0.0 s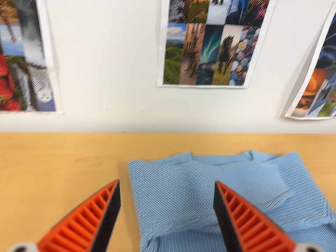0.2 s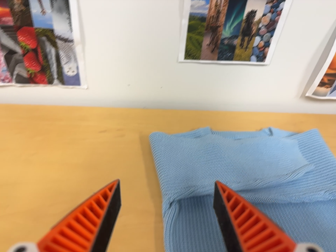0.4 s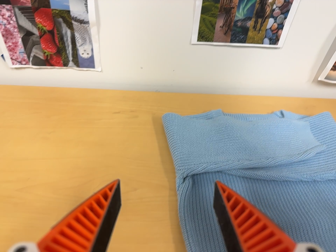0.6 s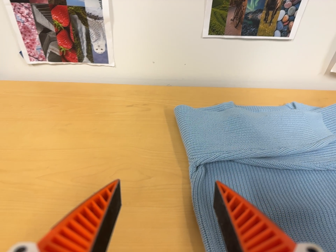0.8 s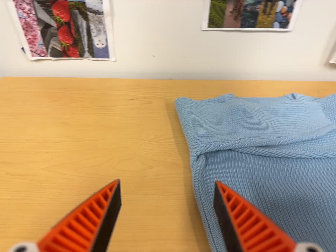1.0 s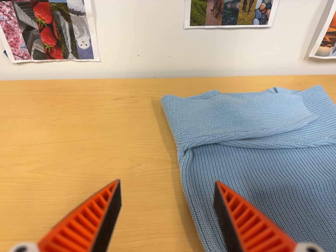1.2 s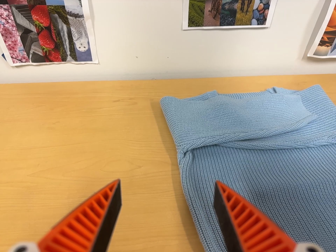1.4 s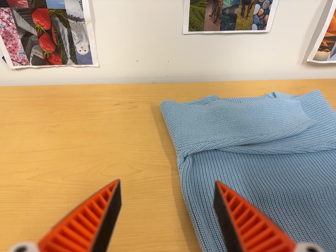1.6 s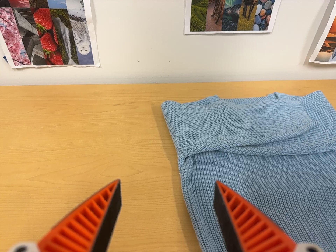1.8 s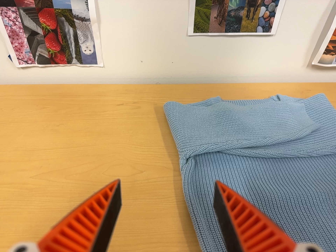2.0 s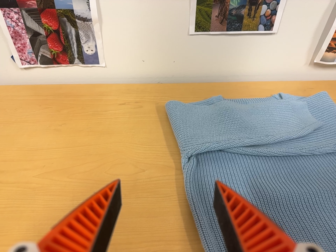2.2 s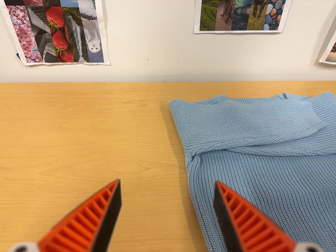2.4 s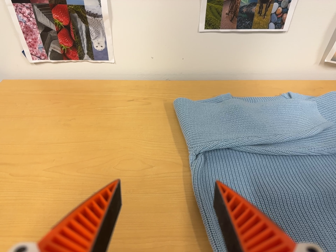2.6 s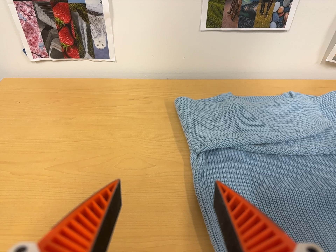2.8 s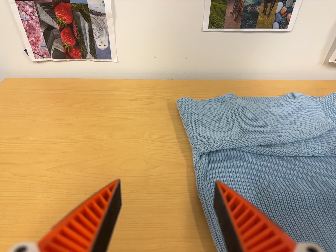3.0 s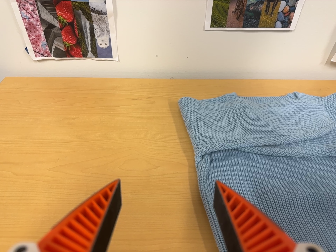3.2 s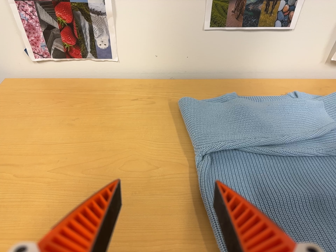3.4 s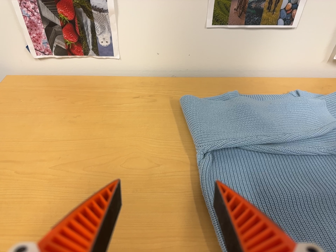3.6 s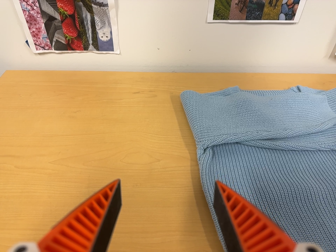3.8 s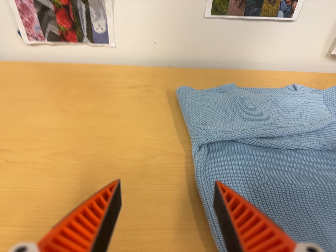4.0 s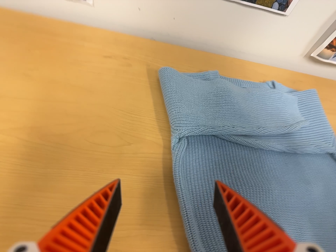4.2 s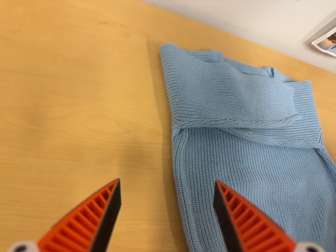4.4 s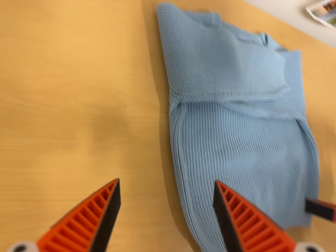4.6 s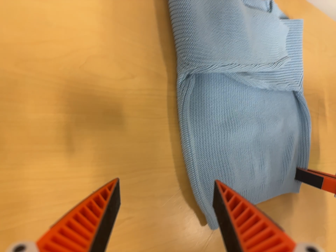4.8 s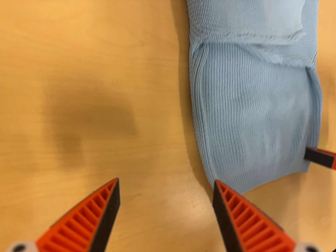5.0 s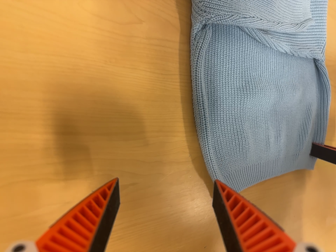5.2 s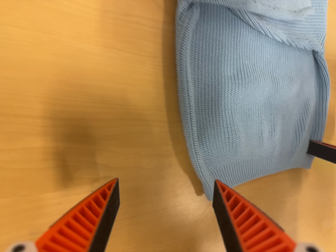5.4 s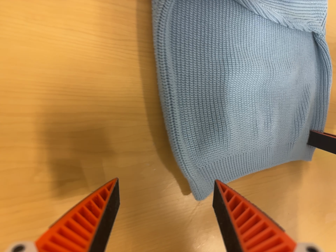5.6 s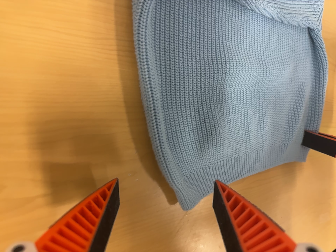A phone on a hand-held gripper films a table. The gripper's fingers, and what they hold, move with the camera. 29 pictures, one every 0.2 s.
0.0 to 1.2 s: The camera travels toward the bottom of its view and backward, about 12 cm, so close, fixed things drift upward.
1.2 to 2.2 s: The camera keeps its place and its aim.
2.2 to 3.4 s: The camera shifts only a little, or ends up much as it began.
3.4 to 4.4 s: The camera pans to its right by about 25 degrees. It travels to its left, toward the top of its view and forward, about 20 cm. Its aim tips toward the bottom of its view by about 30 degrees. It rolls about its line of sight by about 15 degrees, and the scene rotates clockwise.
4.4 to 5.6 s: The camera travels forward, about 14 cm, so what stands in front looms larger. Its aim tips toward the bottom of its view by about 15 degrees, and the scene shifts upward.
The film runs forward here.
